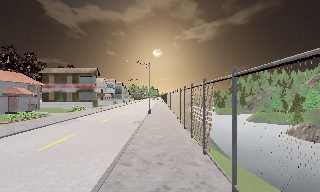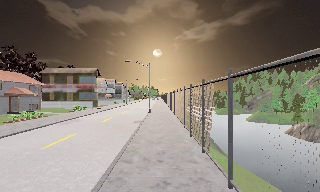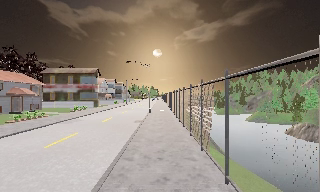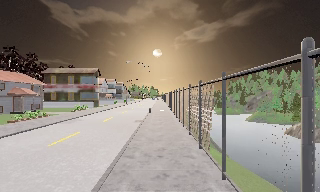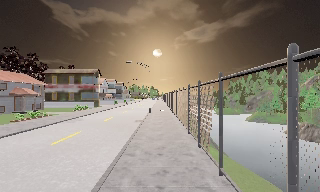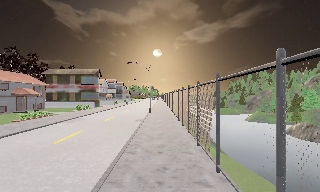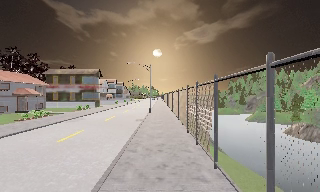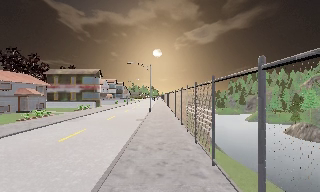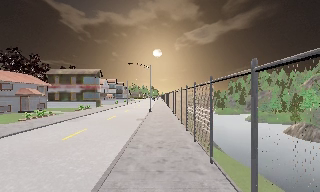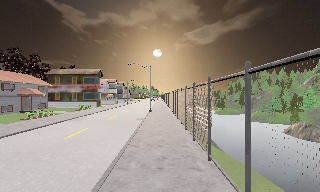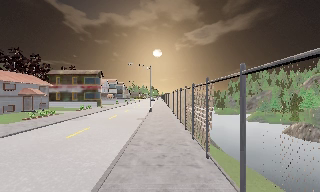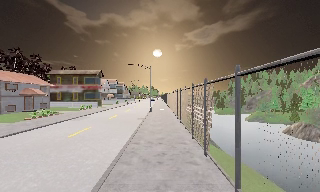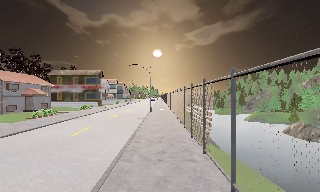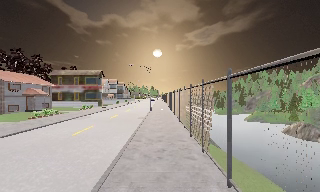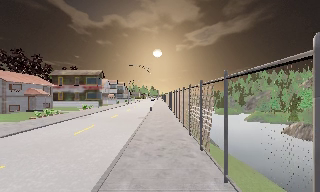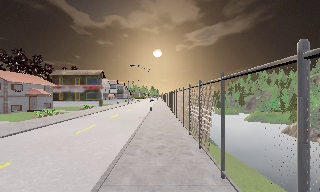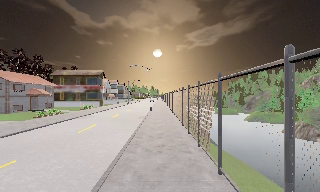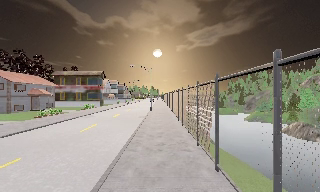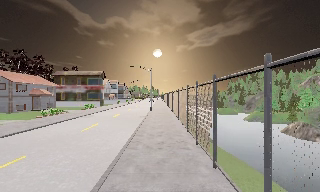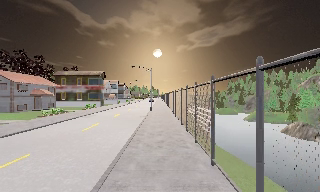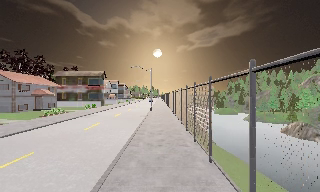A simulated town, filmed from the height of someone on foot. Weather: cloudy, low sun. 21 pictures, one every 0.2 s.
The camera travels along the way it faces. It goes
backward.
0.0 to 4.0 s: The camera travels backward, about 4.5 m, so what stands in front gets smaller.
The film runs backward here.
